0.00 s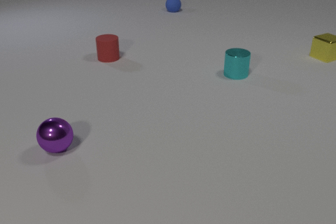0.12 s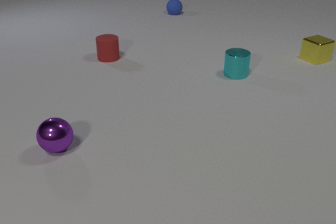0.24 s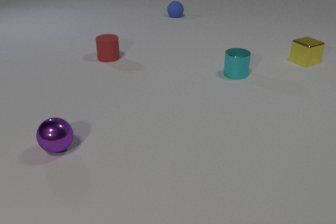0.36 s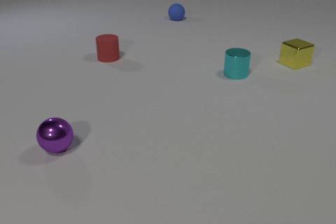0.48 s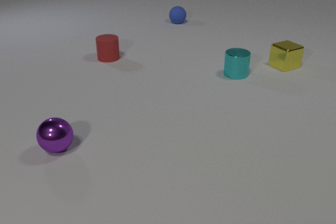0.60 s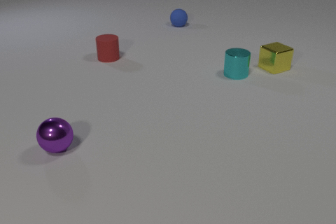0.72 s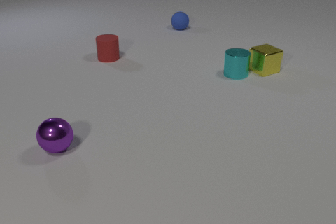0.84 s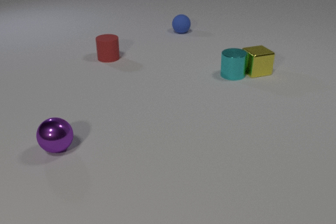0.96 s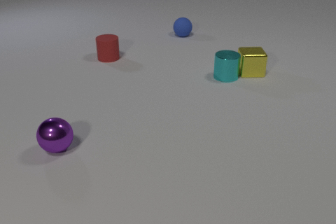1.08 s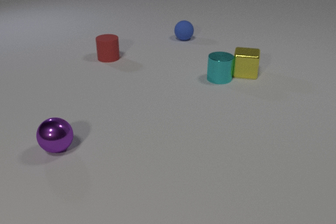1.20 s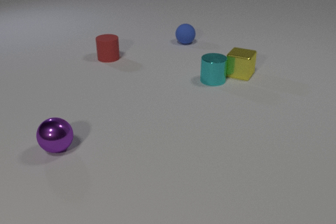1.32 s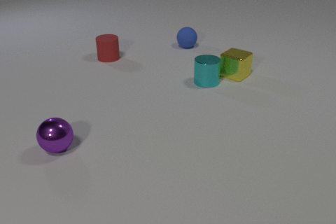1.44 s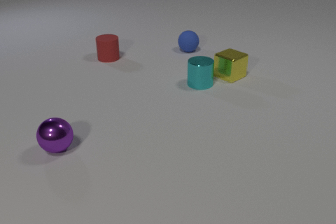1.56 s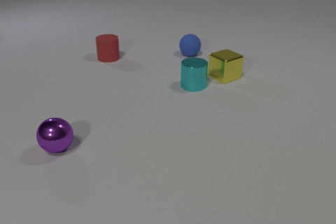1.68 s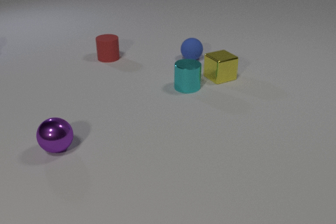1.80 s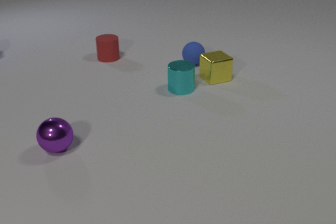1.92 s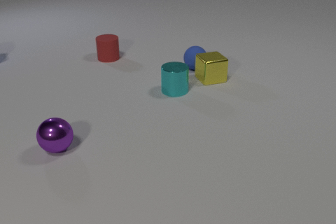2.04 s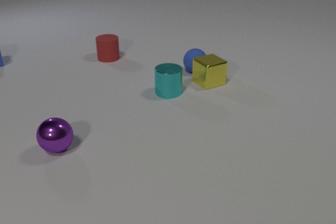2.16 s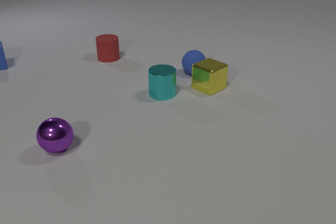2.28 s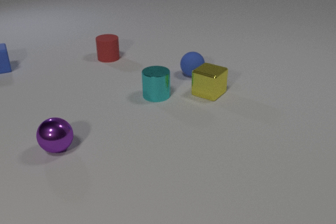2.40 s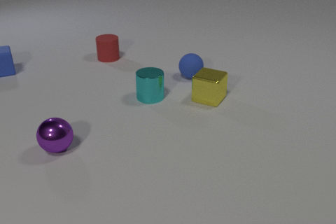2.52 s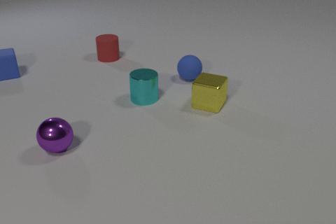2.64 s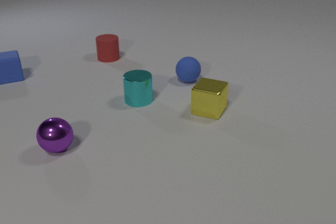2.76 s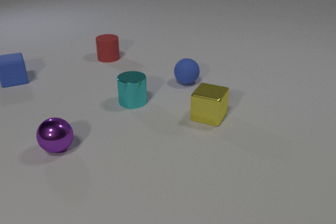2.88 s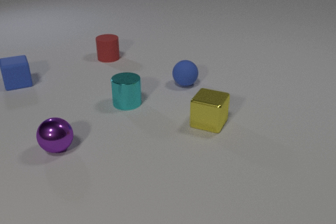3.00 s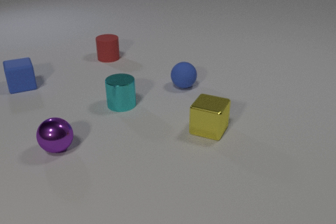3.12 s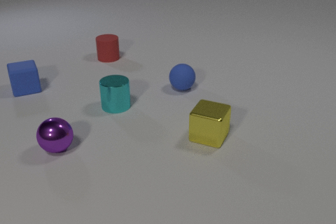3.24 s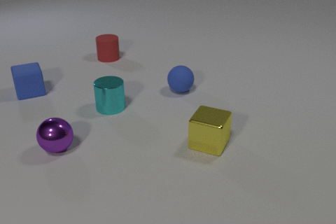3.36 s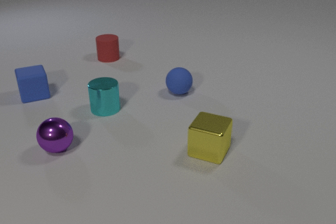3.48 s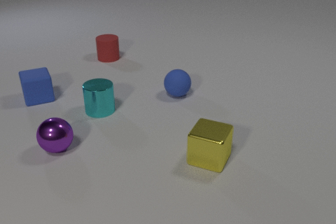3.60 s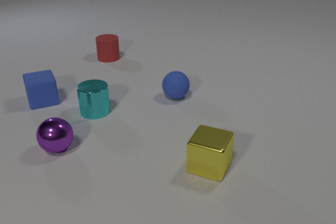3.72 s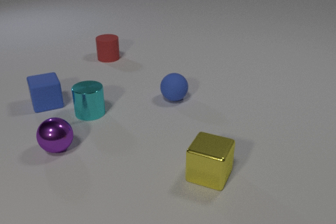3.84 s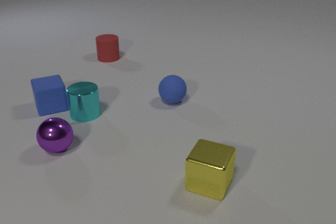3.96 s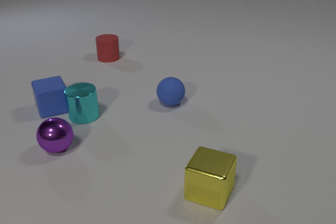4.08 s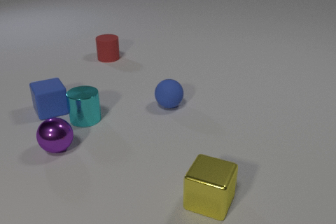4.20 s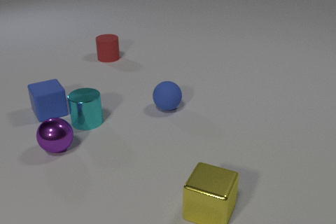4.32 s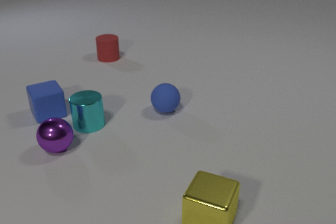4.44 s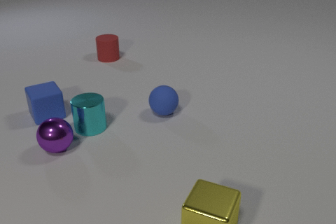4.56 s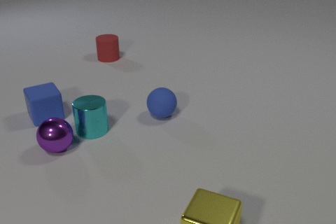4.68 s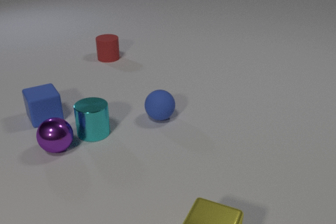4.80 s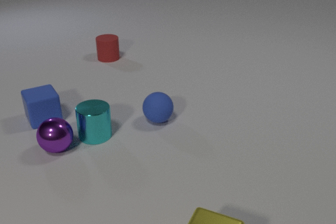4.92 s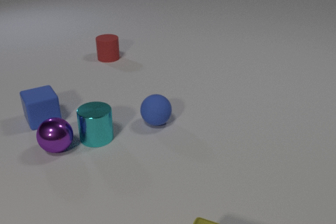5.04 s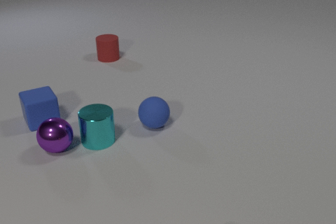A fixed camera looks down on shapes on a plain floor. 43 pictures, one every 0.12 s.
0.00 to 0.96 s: The yellow metal cube slides to the left and toward the camera, spins clockwise seen from above by about 30 degrees, its near face sliding to the left. The cyan metal cylinder slides to the left and toward the camera. The blue rubber sphere rolls toward the camera. The yellow metal cube and the cyan metal cylinder collide.
0.96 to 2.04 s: The yellow metal cube slides to the left and toward the camera, spins clockwise seen from above by about 60 degrees, its near face sliding to the left. The cyan metal cylinder slides to the left and toward the camera. The blue rubber cube comes in at the left edge, slides toward the camera. The blue rubber sphere rolls toward the camera. The yellow metal cube and the blue rubber sphere collide.
2.04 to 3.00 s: The yellow metal cube slides toward the camera, spins counterclockwise seen from above by about 30 degrees, its near face sliding to the right. The cyan metal cylinder slides to the left and toward the camera. The blue rubber cube slides toward the camera. The blue rubber sphere rolls toward the camera.
3.00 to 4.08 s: The yellow metal cube slides toward the camera. The cyan metal cylinder slides to the left and toward the camera. The blue rubber cube slides toward the camera and to the right. The blue rubber sphere rolls toward the camera. The cyan metal cylinder and the blue rubber cube collide.
4.08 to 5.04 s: The yellow metal cube slides toward the camera, leaves at the bottom edge. The cyan metal cylinder slides toward the camera. The blue rubber cube slides toward the camera and to the left. The blue rubber sphere rolls toward the camera.
What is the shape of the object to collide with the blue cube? cylinder.
What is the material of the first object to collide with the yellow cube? metal.
Are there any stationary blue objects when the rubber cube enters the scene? no.
